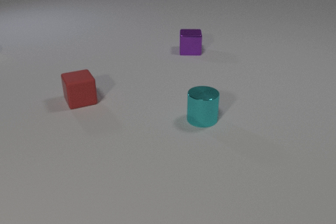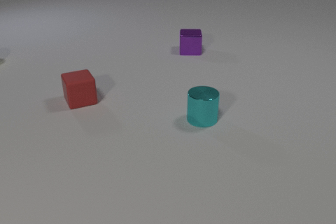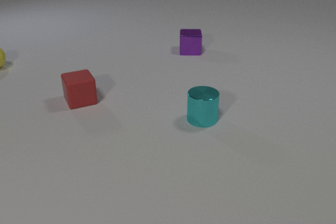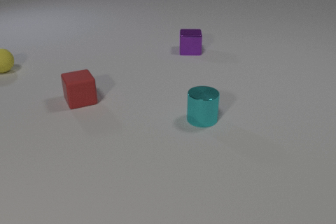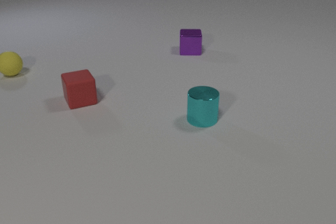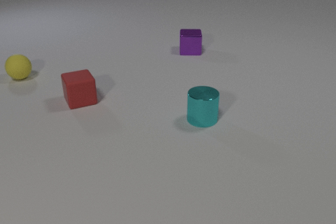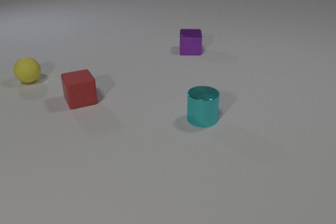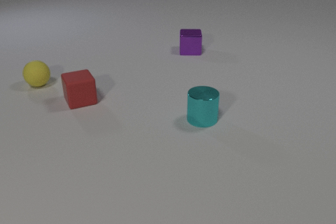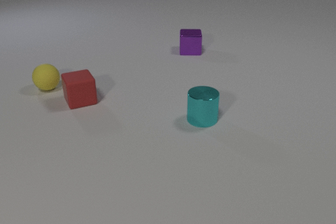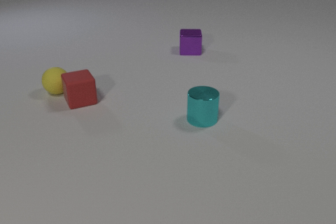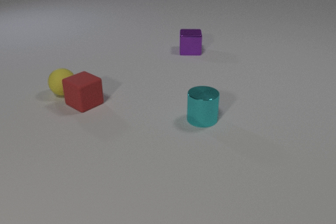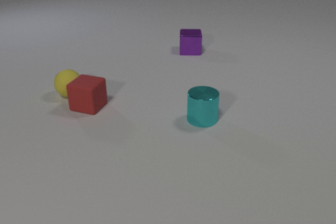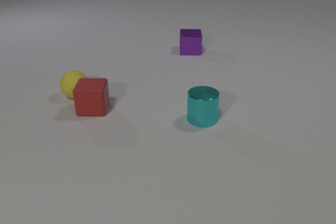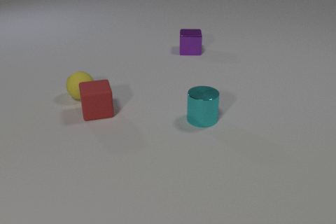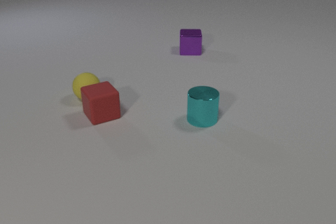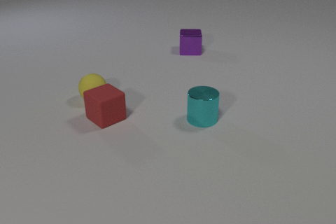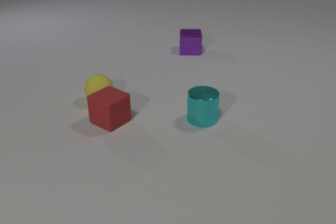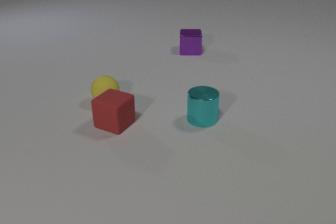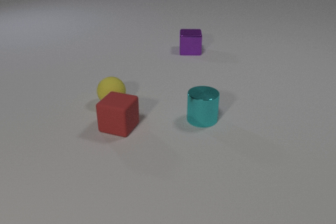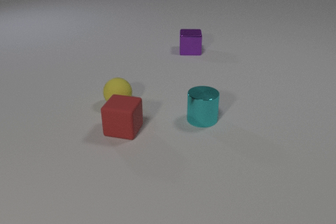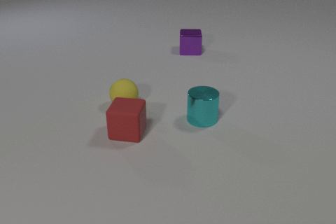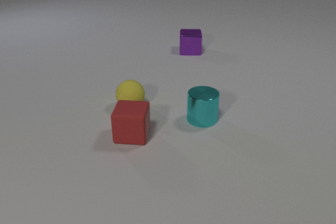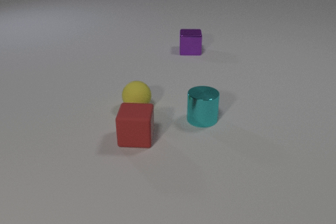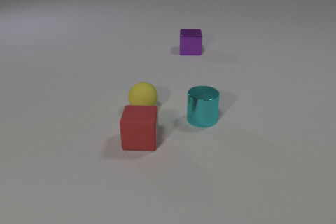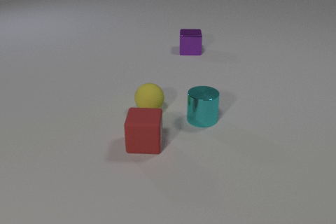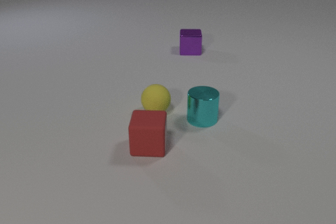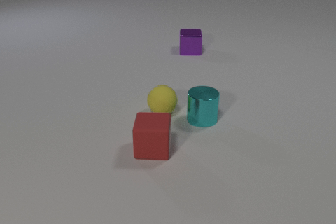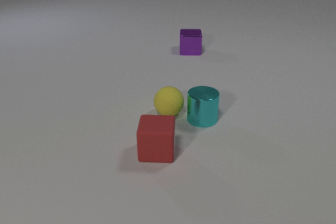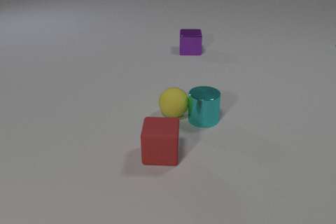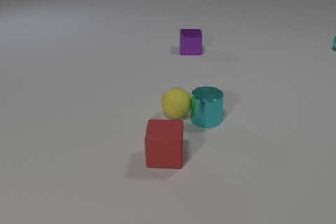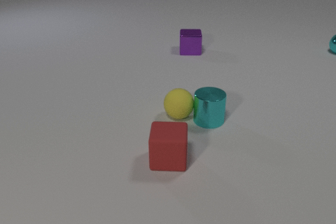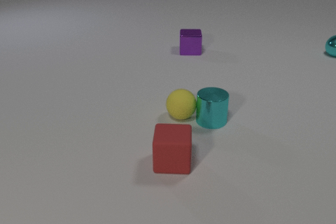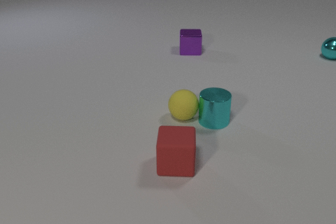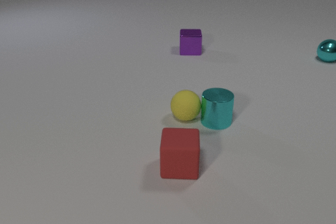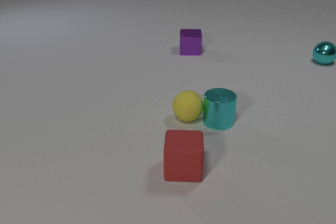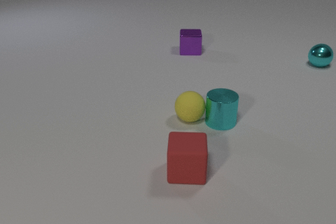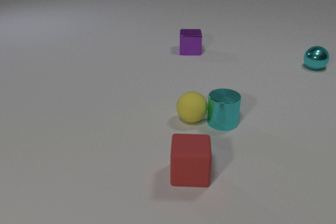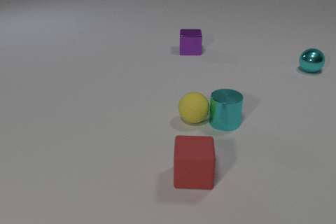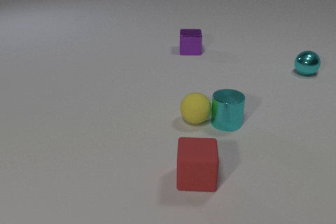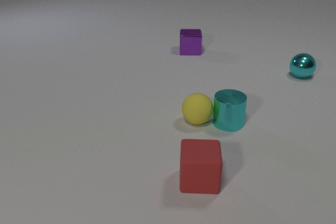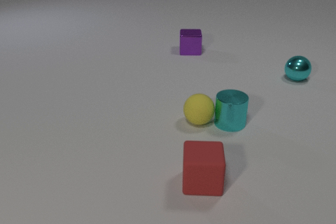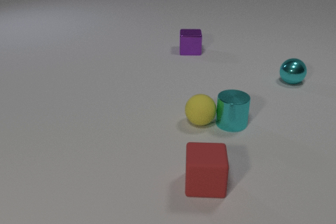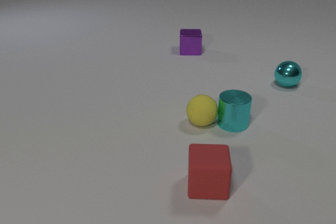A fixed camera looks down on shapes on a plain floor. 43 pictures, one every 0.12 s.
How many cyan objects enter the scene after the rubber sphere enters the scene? 1.
Are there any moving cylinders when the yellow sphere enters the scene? no.
What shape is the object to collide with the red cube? sphere.
0.00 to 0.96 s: The yellow rubber sphere comes in at the left edge, rolls toward the camera and to the right.
0.96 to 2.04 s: The yellow rubber sphere rolls to the right and toward the camera. The red rubber cube slides toward the camera and to the right, spins so that its near face slides to the right, counterclockwise seen from above. The yellow rubber sphere and the red rubber cube collide.
2.04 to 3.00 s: The yellow rubber sphere rolls to the right and toward the camera. The red rubber cube slides toward the camera and to the right, spins counterclockwise seen from above by about 30 degrees, its near face sliding to the right.
3.00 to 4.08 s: The yellow rubber sphere rolls to the right and toward the camera. The red rubber cube slides toward the camera and to the right. The cyan metal cylinder slides to the right. The cyan metal sphere comes in at the right edge, rolls toward the camera. The yellow rubber sphere and the cyan metal cylinder collide.
4.08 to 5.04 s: The yellow rubber sphere rolls to the right and toward the camera. The red rubber cube slides to the right and toward the camera. The cyan metal cylinder slides to the right. The cyan metal sphere rolls toward the camera and to the left.
